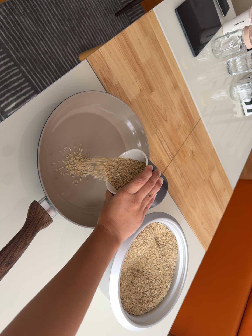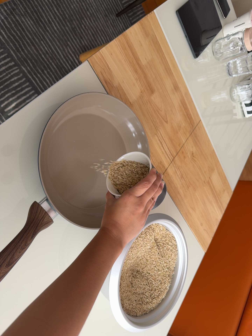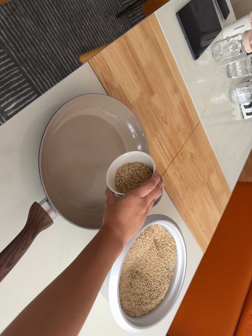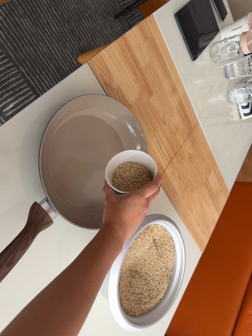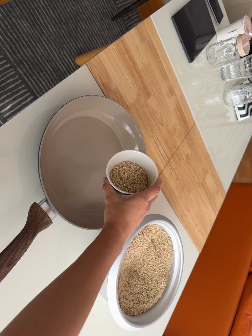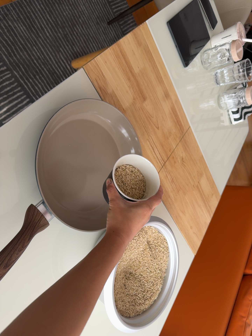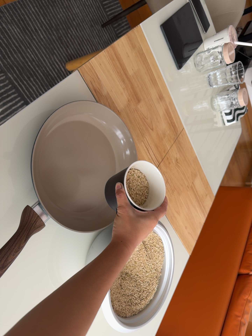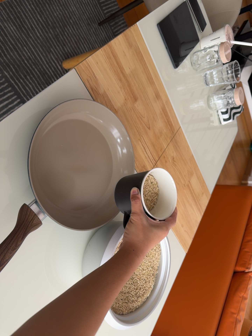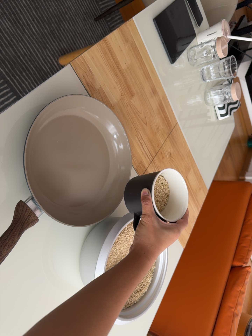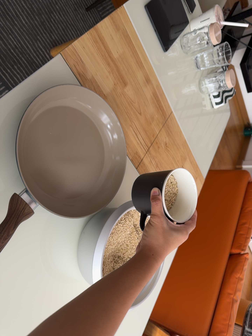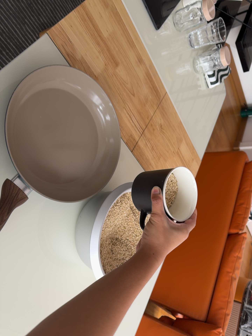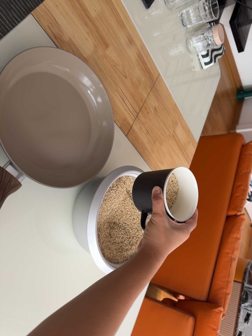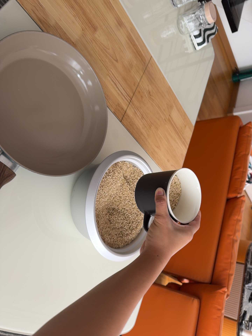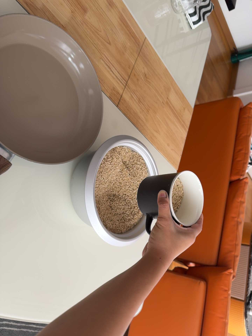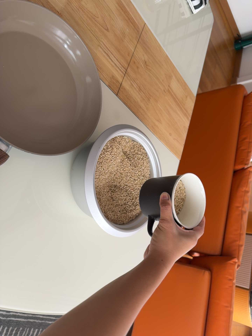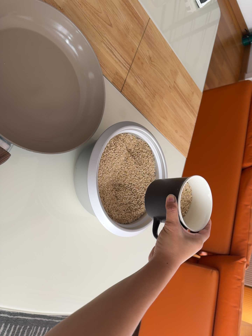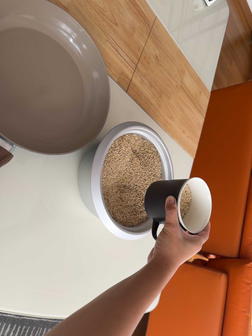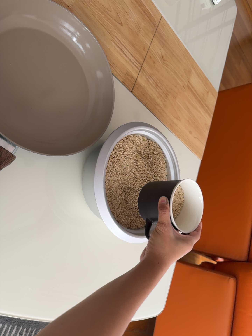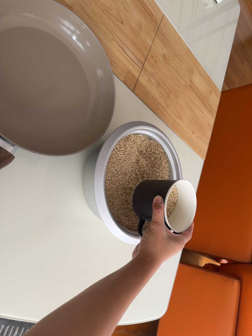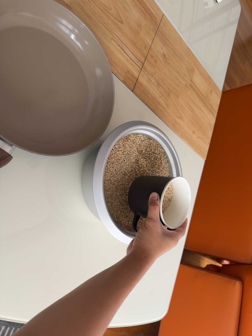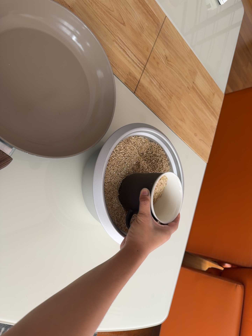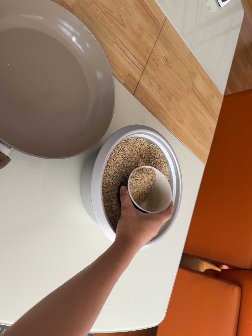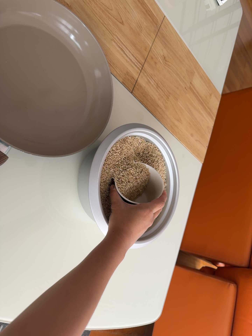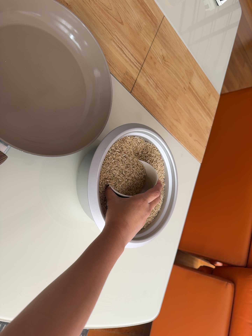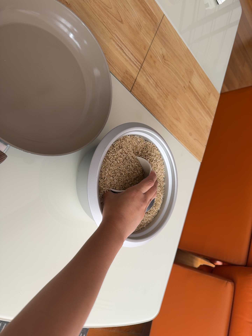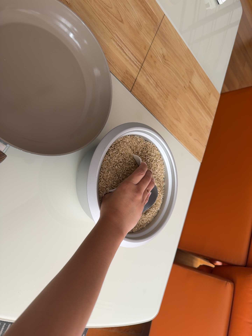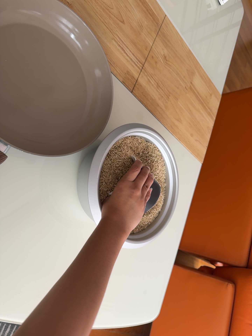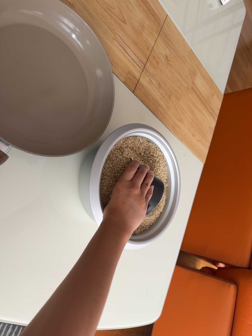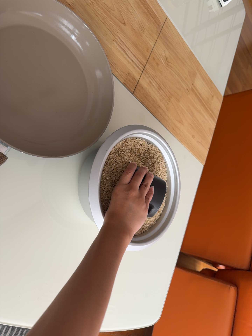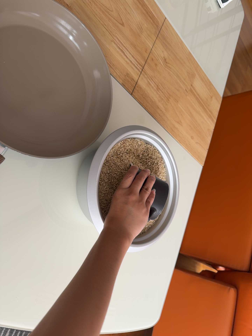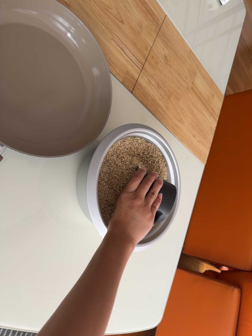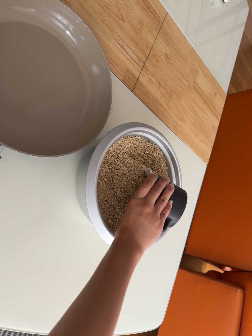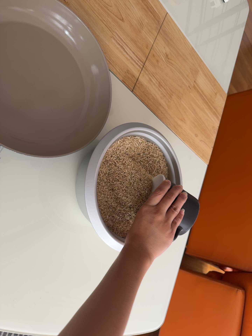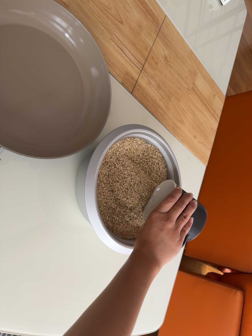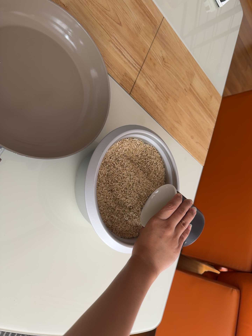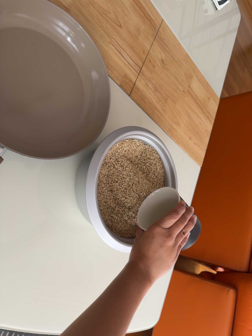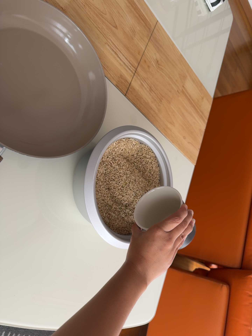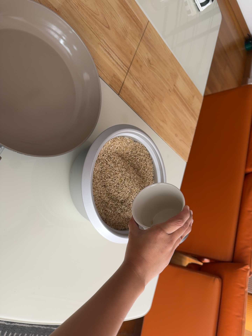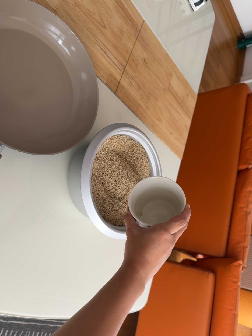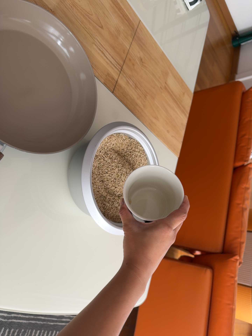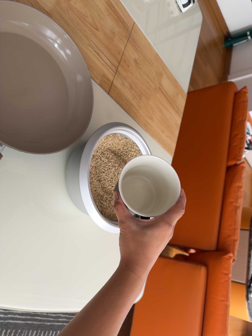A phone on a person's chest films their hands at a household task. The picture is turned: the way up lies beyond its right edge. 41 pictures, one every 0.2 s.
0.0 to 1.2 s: The camera shifts only a little, or ends up much as it began.
1.2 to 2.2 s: The camera's aim tips toward the bottom of its view by about 10 degrees, and the scene shifts upward.
2.2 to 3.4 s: The camera travels forward, about 8 cm, so what stands in front looms larger.
3.4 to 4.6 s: The camera shifts only a little, or ends up much as it began.
4.6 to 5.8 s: The camera keeps its place and its aim.
5.8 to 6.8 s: The camera shifts only a little, or ends up much as it began.
6.8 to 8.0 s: The camera travels backward, about 8 cm, so what stands in front gets smaller.
The film runs backward here.
